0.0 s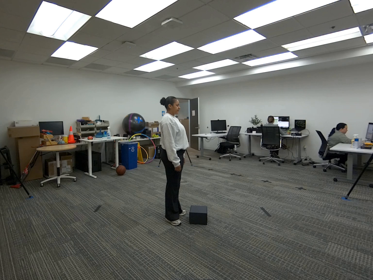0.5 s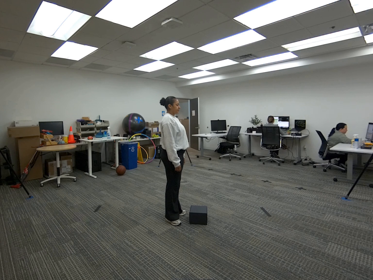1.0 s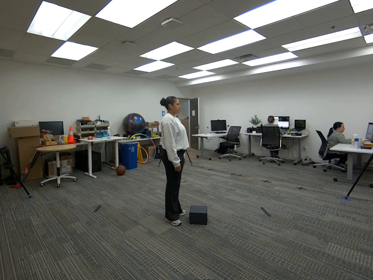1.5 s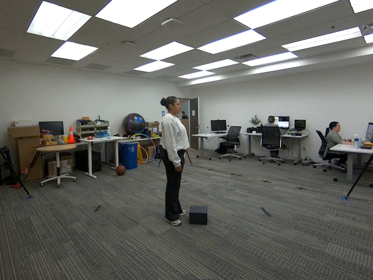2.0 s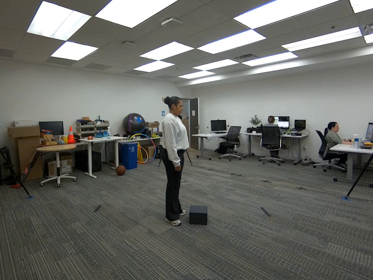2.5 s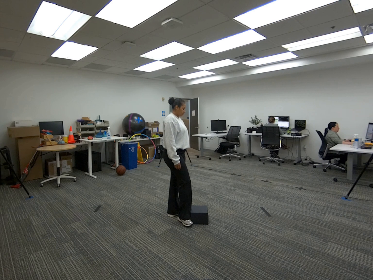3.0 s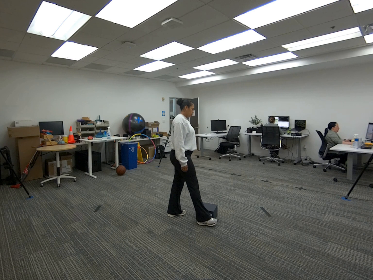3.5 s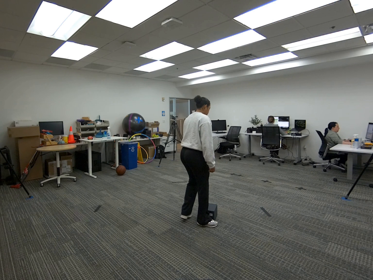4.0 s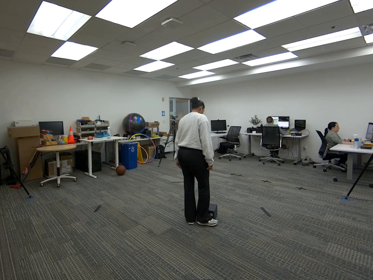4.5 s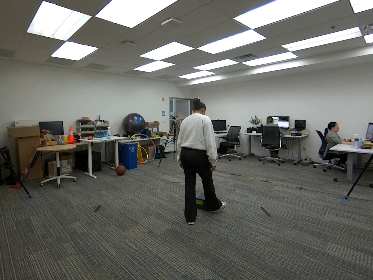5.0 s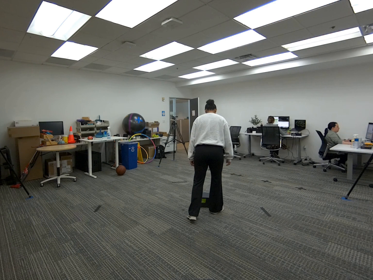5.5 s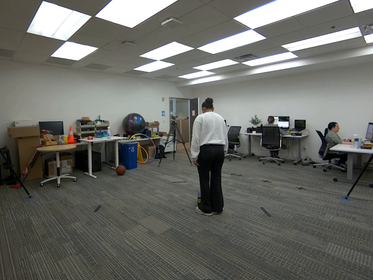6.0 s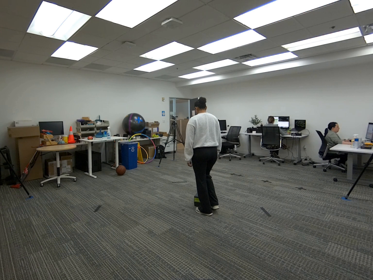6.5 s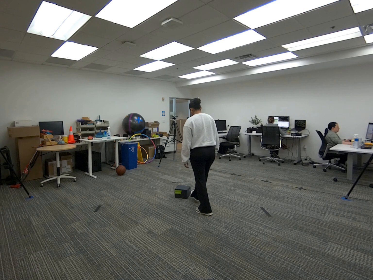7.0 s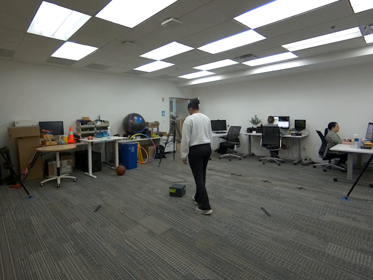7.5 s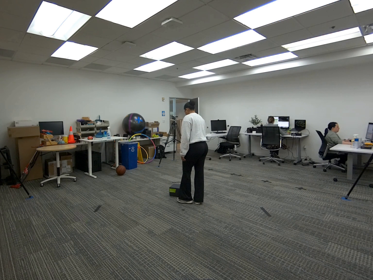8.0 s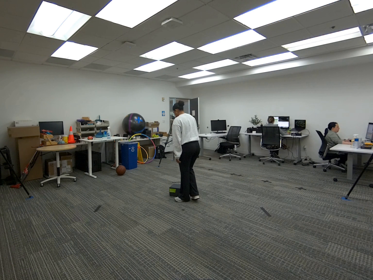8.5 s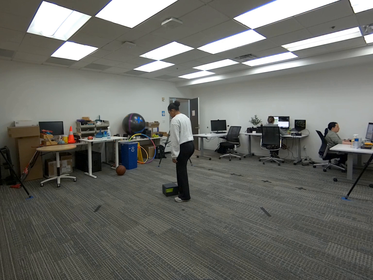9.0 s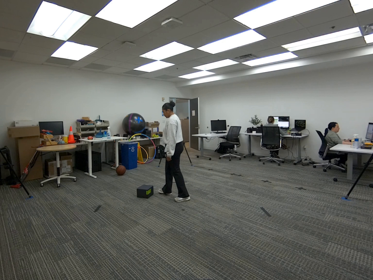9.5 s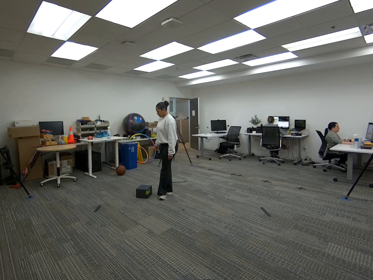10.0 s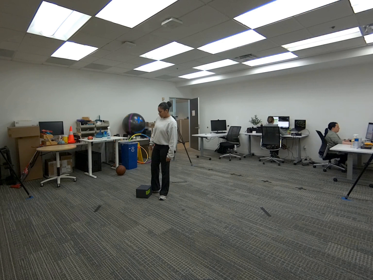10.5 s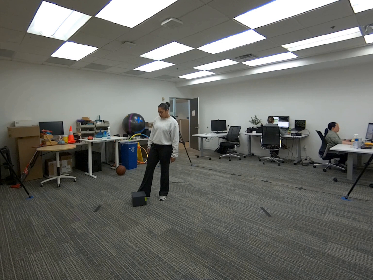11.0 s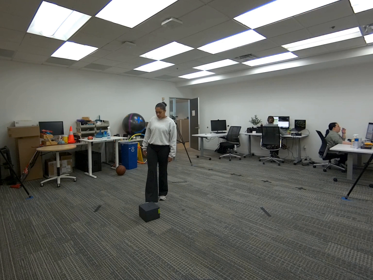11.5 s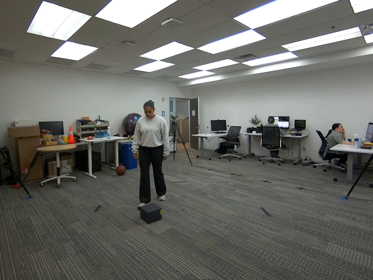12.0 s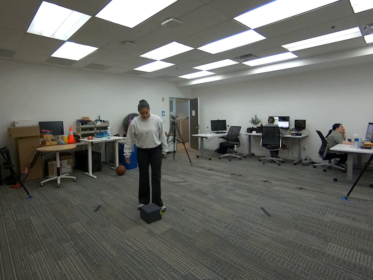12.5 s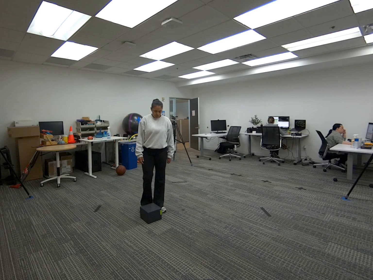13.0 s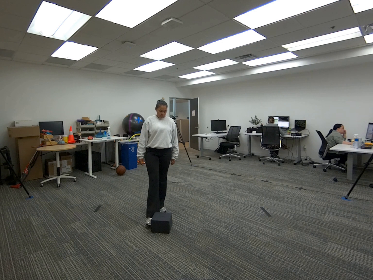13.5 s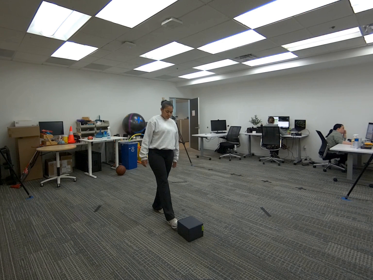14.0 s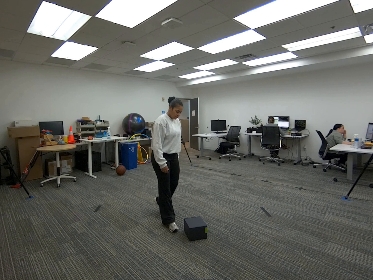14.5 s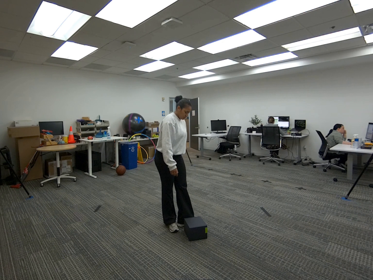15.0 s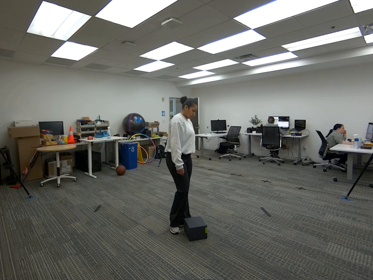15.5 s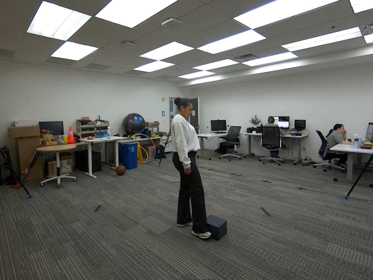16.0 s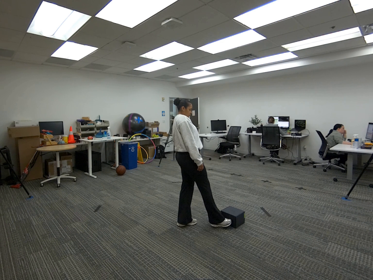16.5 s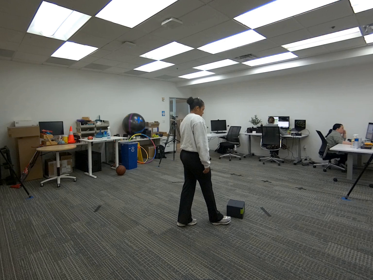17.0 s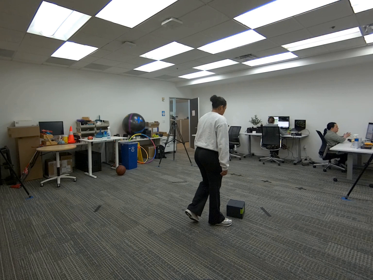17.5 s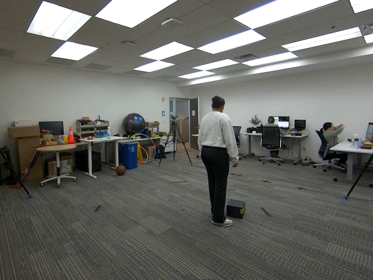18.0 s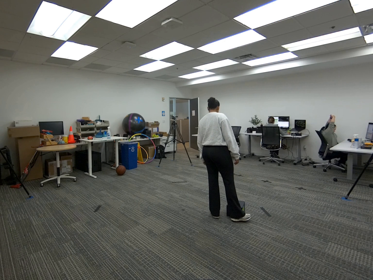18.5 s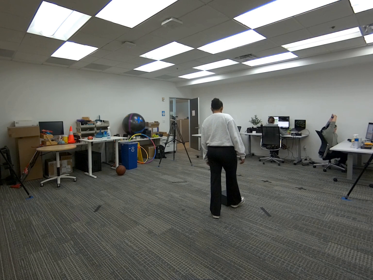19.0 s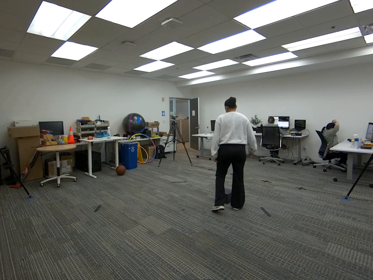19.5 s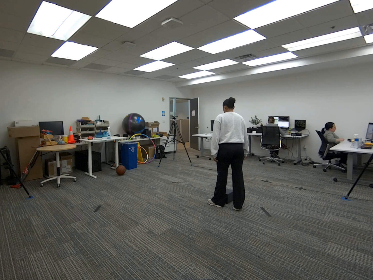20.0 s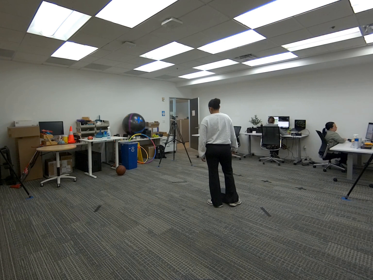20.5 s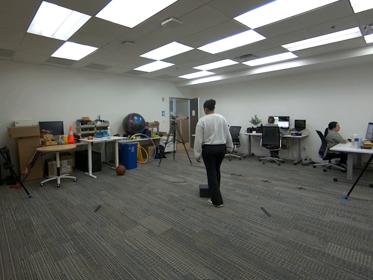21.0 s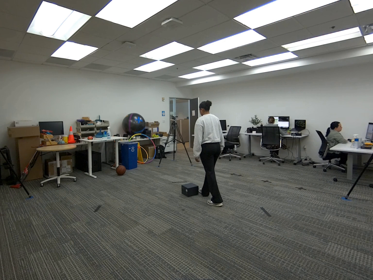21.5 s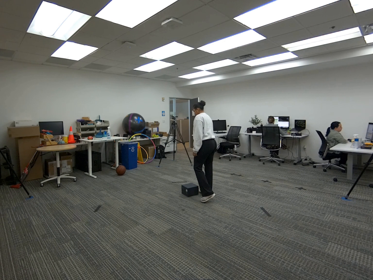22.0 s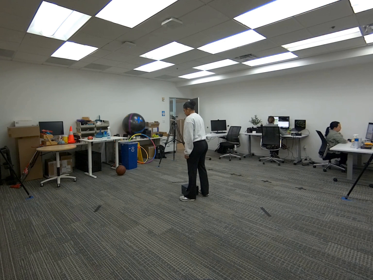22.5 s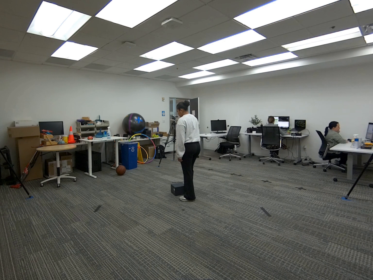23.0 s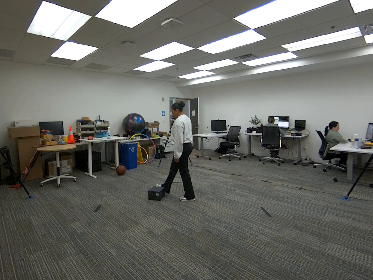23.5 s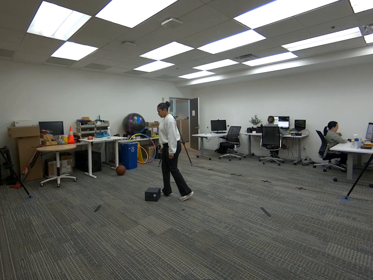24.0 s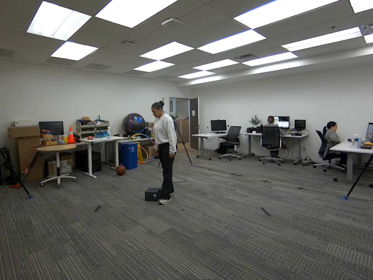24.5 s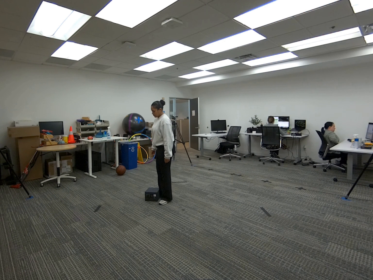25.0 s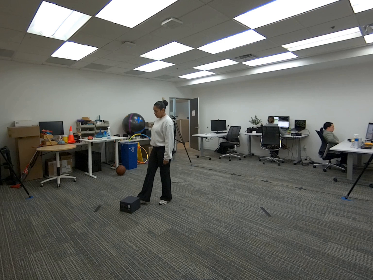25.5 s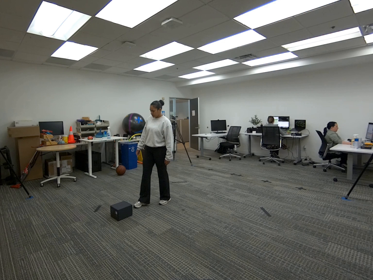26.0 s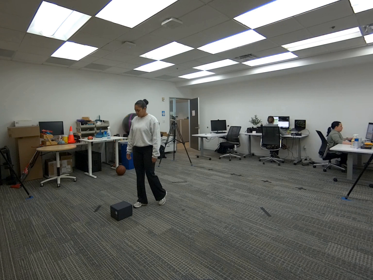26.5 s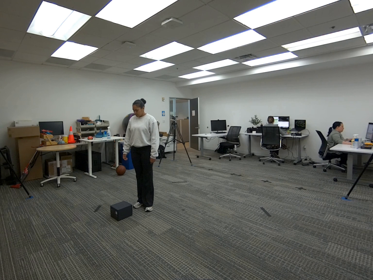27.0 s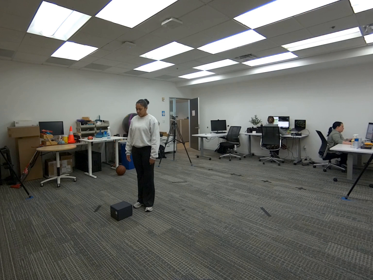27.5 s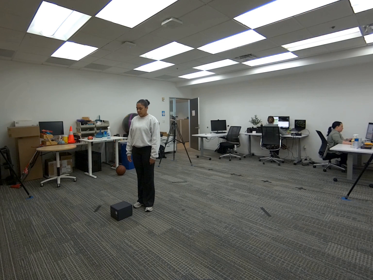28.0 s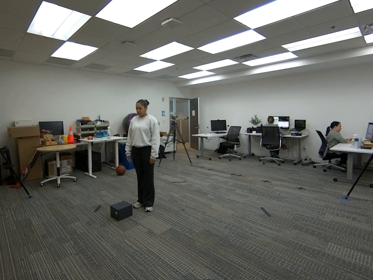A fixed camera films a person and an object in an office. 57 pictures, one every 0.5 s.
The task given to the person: Walk to the box and use your right leg to push the box aside.
